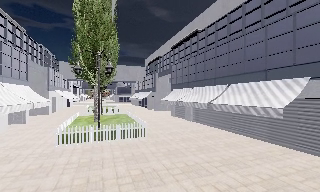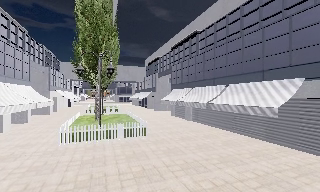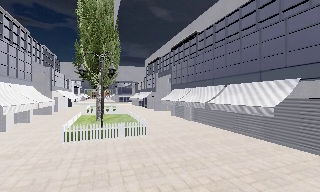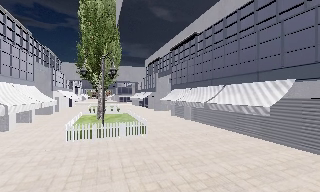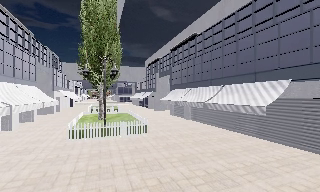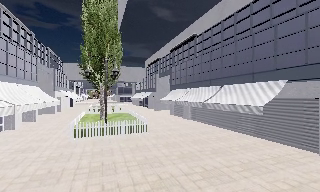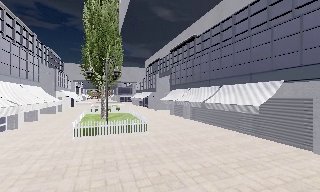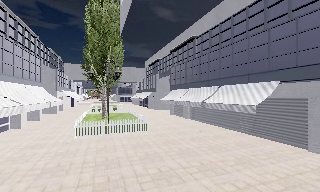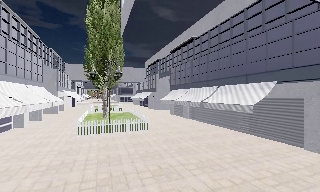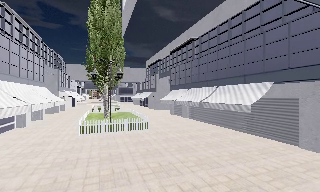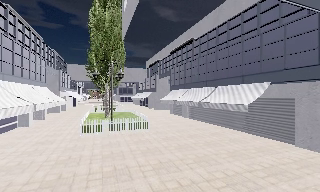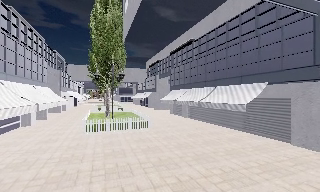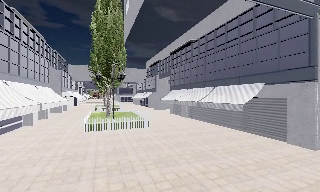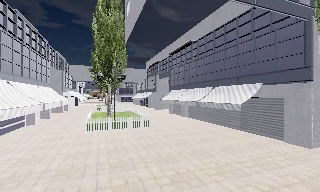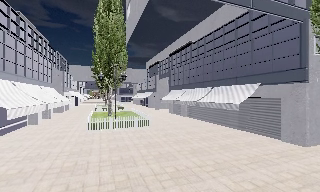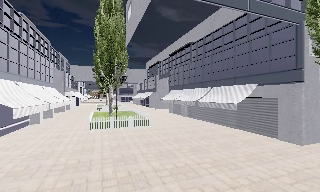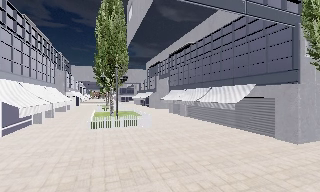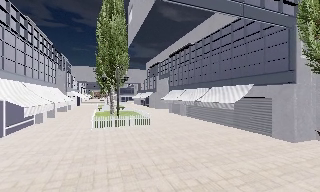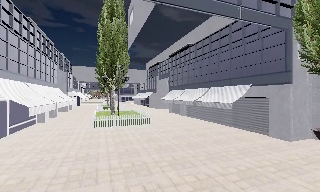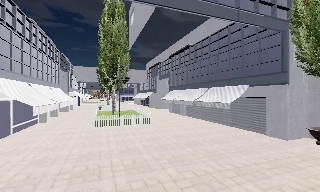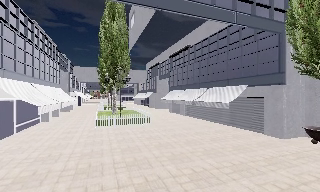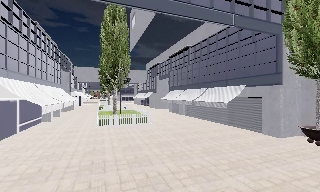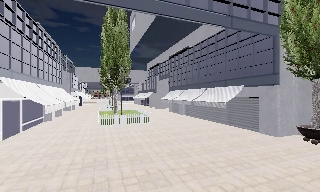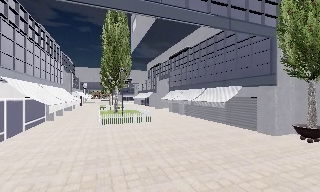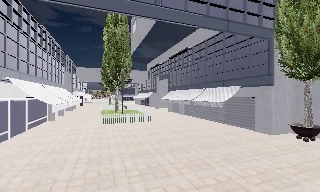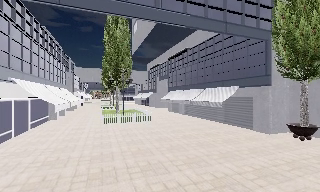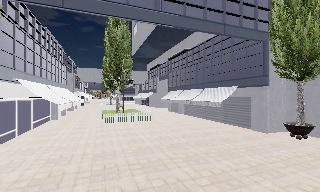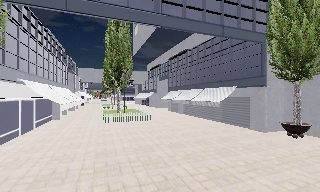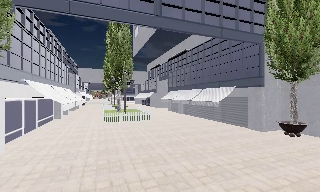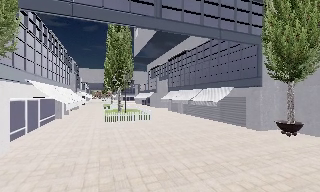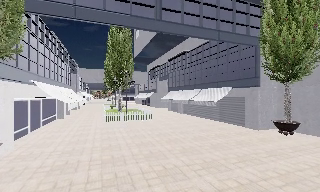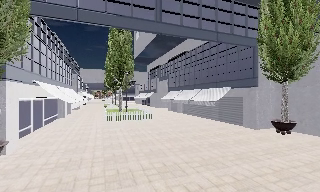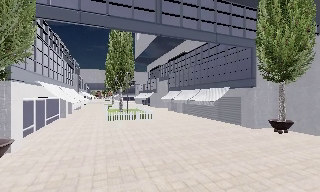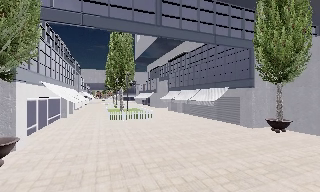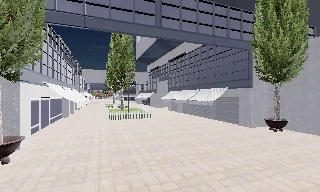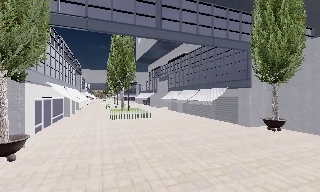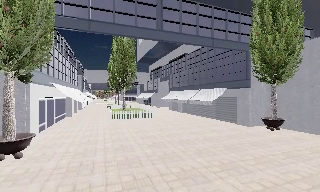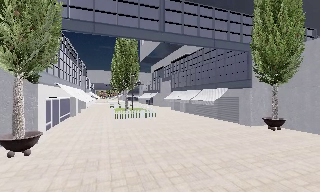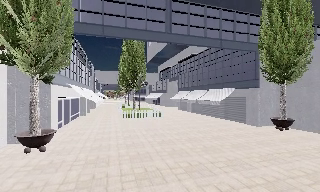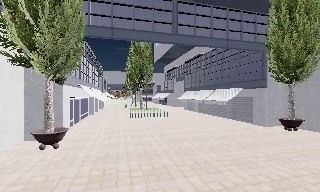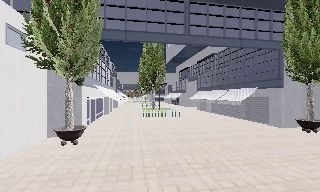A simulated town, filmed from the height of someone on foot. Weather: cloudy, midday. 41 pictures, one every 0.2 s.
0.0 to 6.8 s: The camera travels backward, about 8 m, so what stands in front gets smaller.
6.8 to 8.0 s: The camera swings to its left by about 10 degrees, and the scene slides to the right. It travels backward, about 1.5 m, so what stands in front gets smaller.
The film runs backward here.
